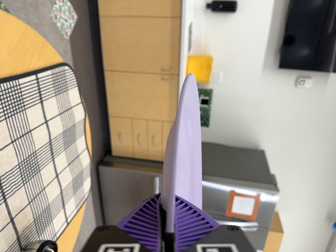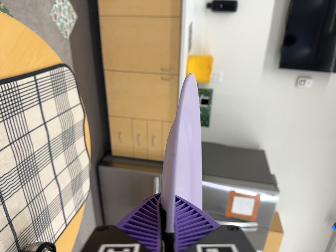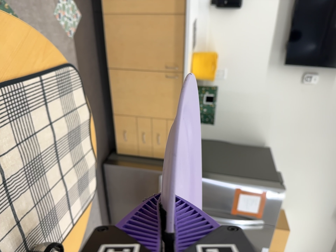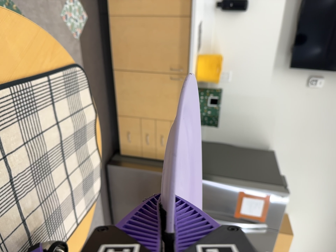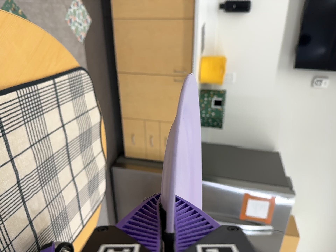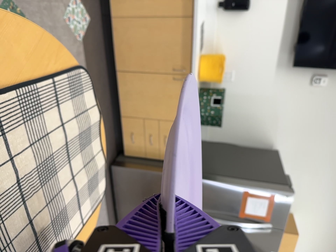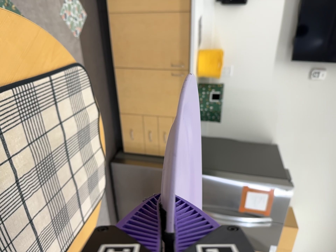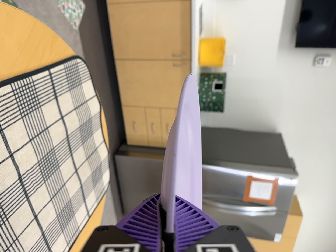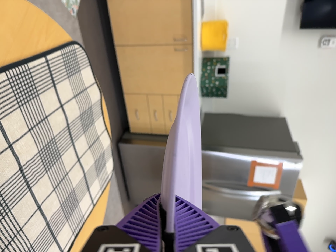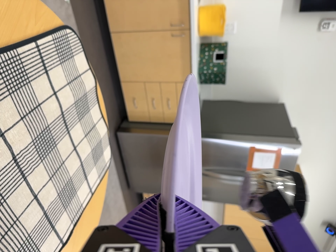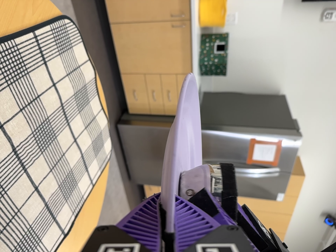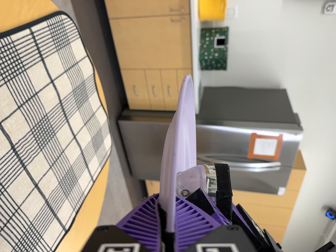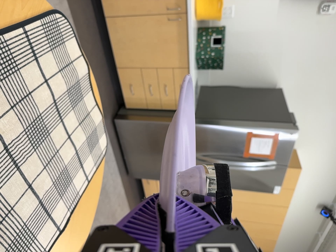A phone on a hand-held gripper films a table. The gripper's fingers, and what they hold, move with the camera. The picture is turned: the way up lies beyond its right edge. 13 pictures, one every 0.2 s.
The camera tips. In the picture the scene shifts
upward.
0.0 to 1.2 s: The camera shifts only a little, or ends up much as it began.
1.2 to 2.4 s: The camera travels forward, about 5 cm, so what stands in front looms larger. Its aim tips toward the bottom of its view by about 10 degrees, and the scene shifts upward.
The film runs backward here.
